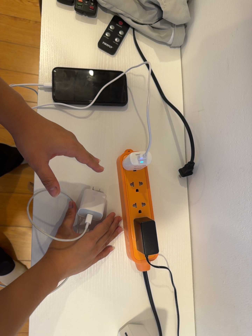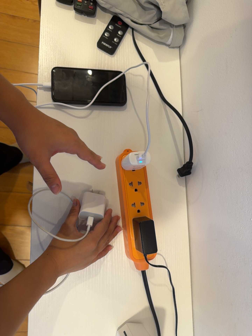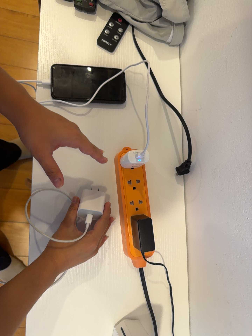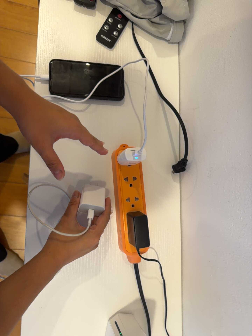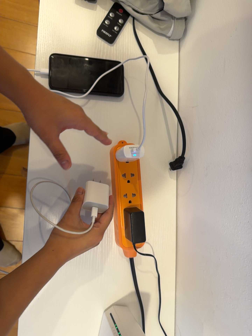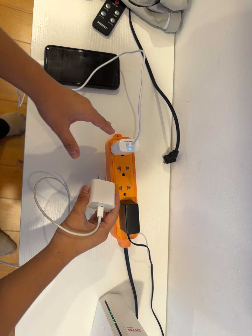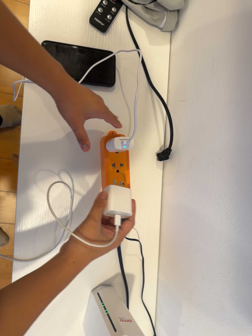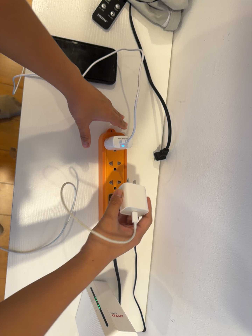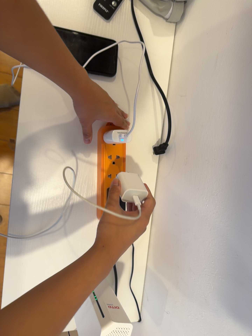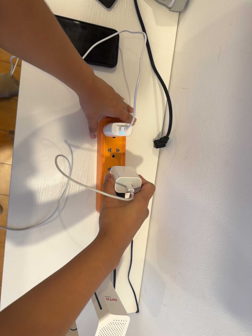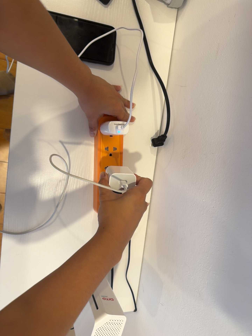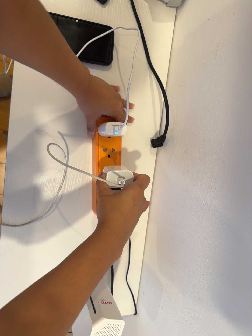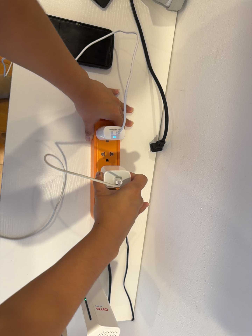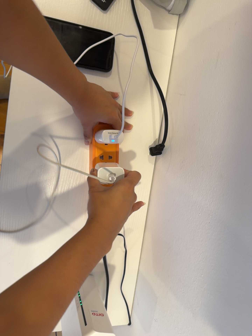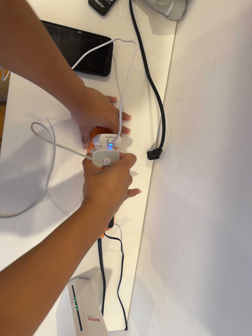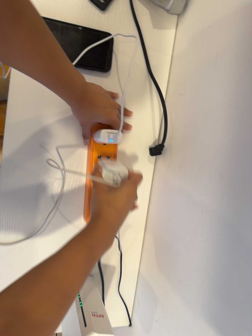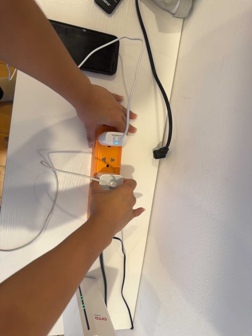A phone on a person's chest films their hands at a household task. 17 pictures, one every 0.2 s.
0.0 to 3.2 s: The camera travels toward the top of its view, about 7 cm. Its aim tips toward the bottom of its view by about 15 degrees. It rolls about its line of sight by about 10 degrees, and the scene rotates clockwise.
The film runs backward here.
